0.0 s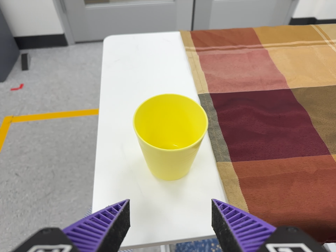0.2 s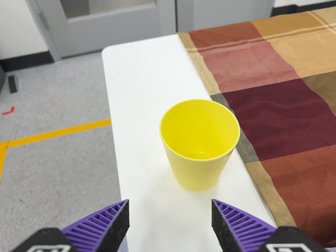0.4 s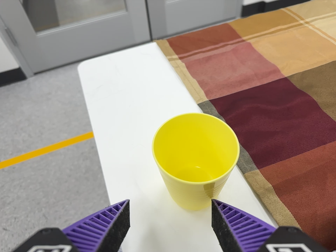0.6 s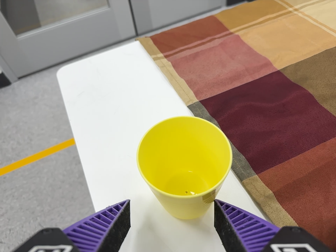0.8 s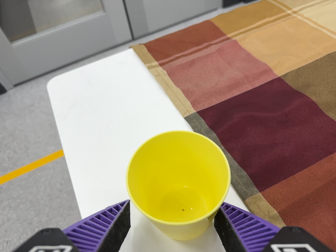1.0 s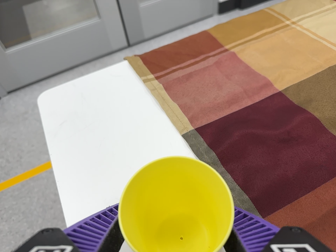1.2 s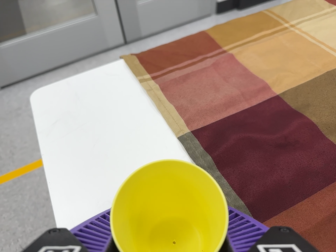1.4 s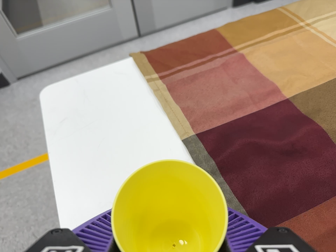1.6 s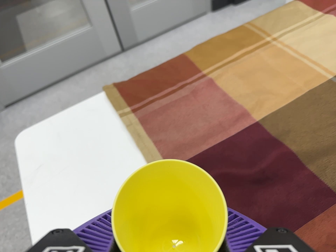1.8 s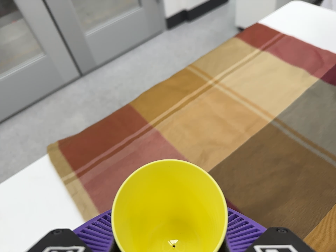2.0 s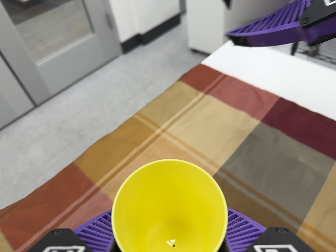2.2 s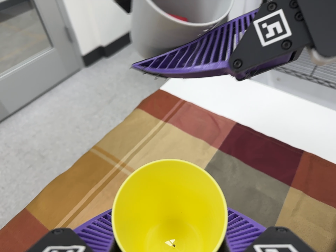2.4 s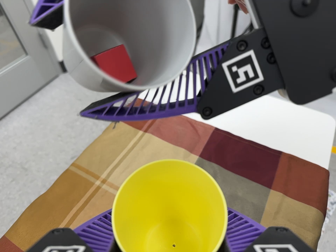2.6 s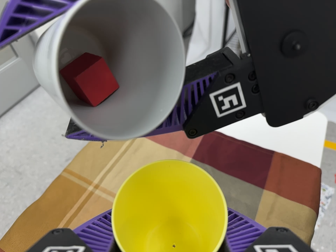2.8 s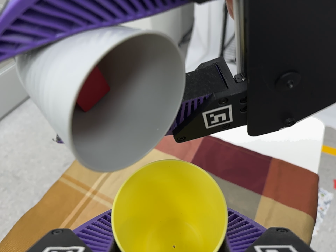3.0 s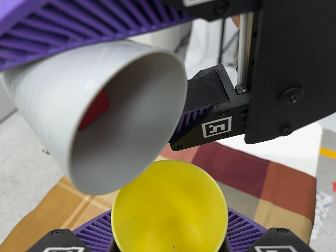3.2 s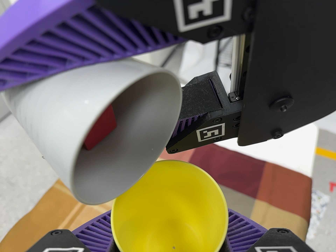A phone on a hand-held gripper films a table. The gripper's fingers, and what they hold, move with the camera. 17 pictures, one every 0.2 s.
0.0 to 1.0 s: The camera travels forward and toward the top of its view, about 12 cm, so what stands in front looms larger. It rolls about its line of sight by about 20 degrees, and the scene rotates counterclockwise.
1.0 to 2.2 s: The camera swings to its right by about 20 degrees, and the scene slides to the left. It travels toward the top of its view and to its right, about 26 cm, so close, fixed things drift downward. It rolls about its line of sight by about 20 degrees, and the scene rotates counterclockwise.
2.2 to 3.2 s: The camera shifts only a little, or ends up much as it began.
The film runs forward here.
